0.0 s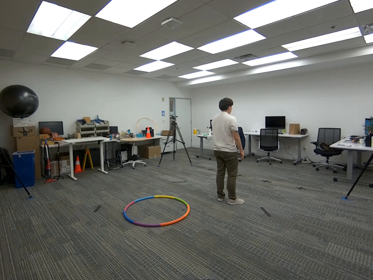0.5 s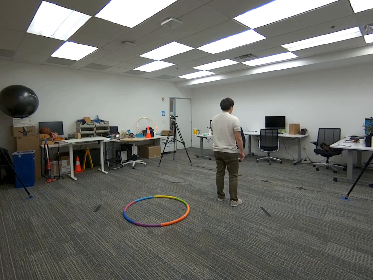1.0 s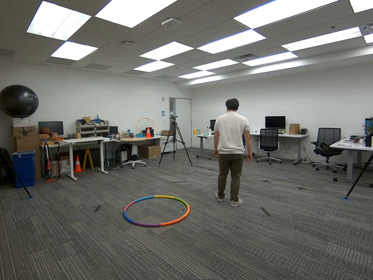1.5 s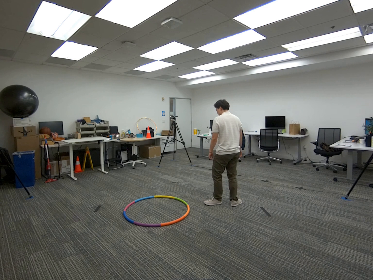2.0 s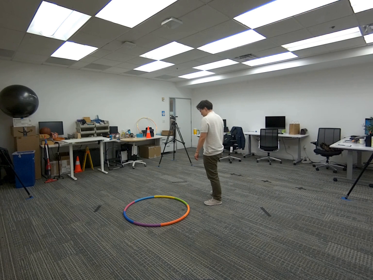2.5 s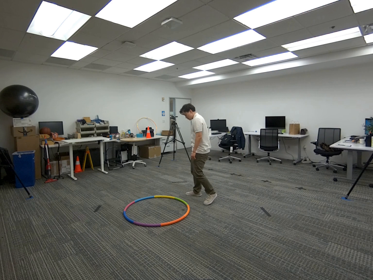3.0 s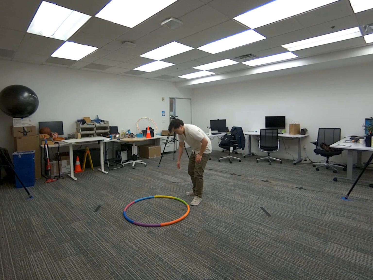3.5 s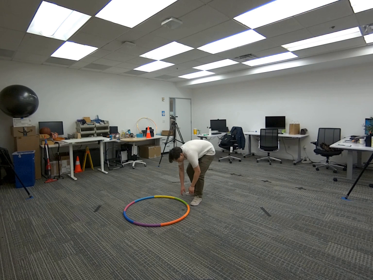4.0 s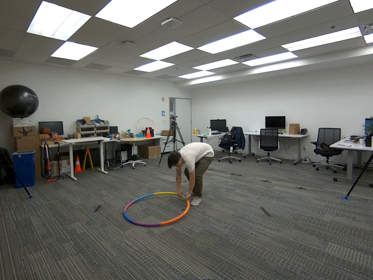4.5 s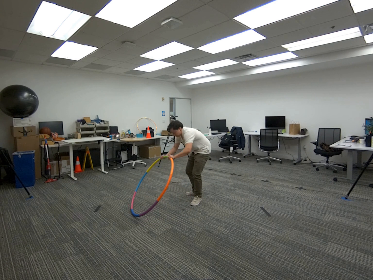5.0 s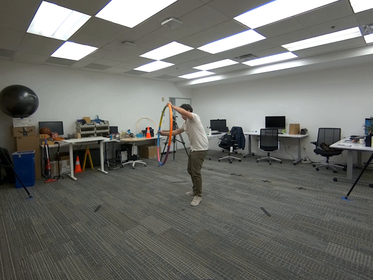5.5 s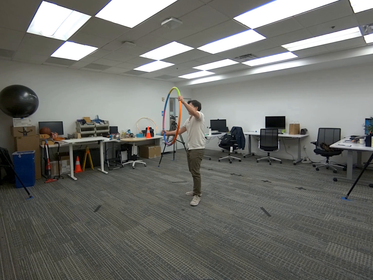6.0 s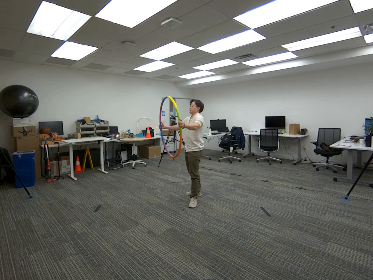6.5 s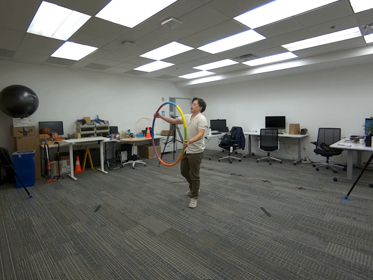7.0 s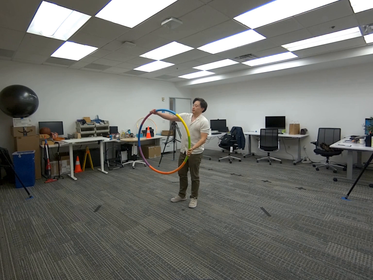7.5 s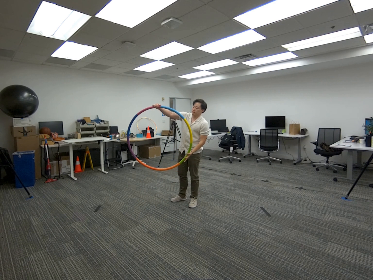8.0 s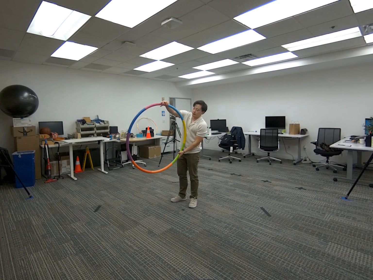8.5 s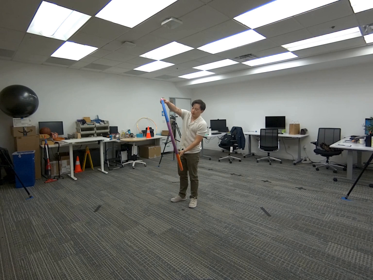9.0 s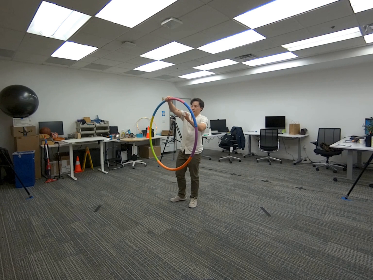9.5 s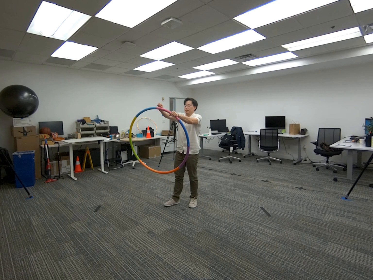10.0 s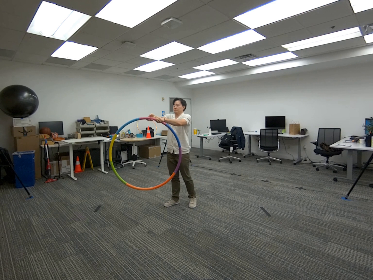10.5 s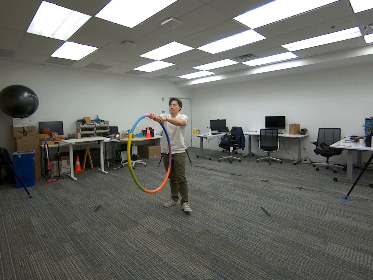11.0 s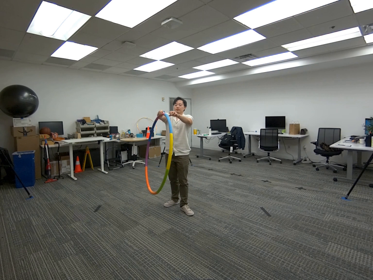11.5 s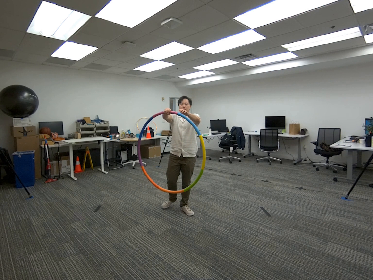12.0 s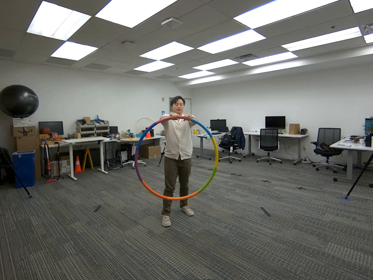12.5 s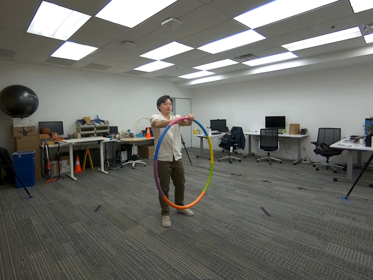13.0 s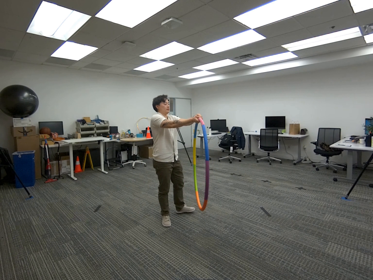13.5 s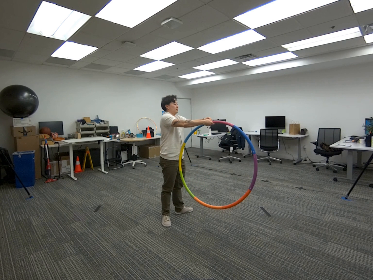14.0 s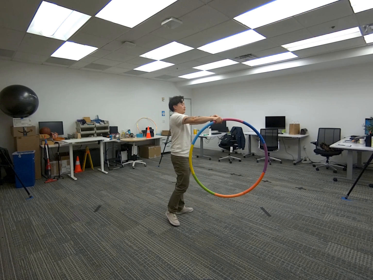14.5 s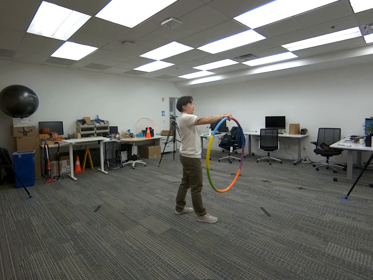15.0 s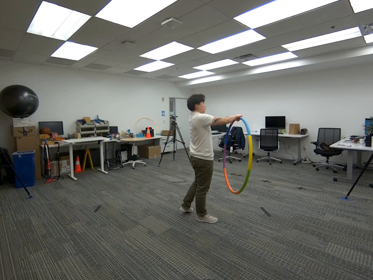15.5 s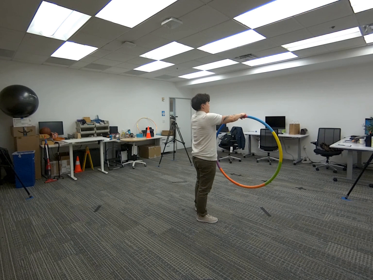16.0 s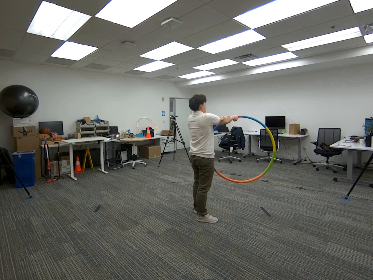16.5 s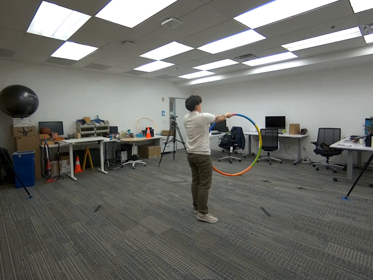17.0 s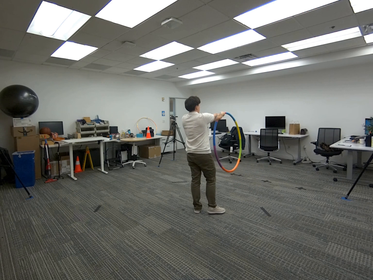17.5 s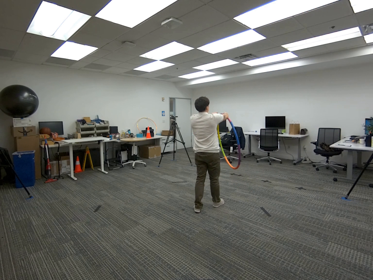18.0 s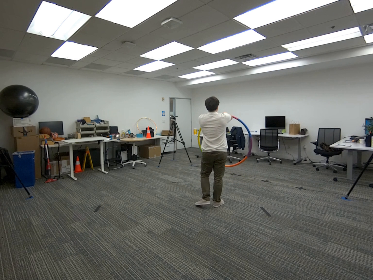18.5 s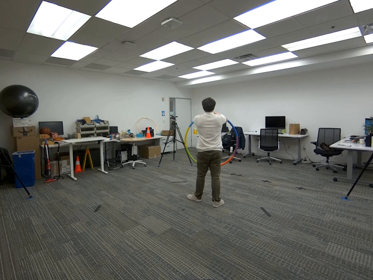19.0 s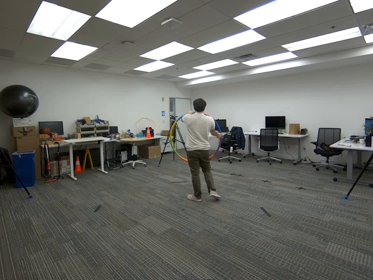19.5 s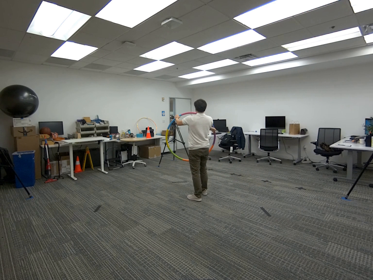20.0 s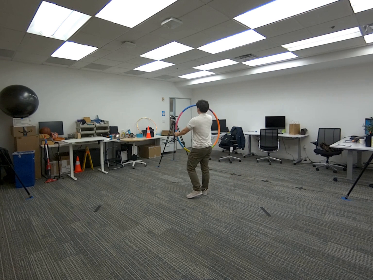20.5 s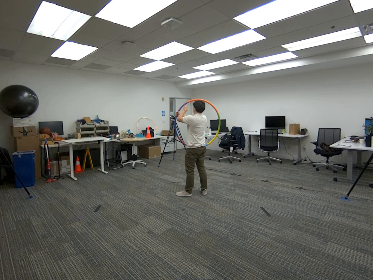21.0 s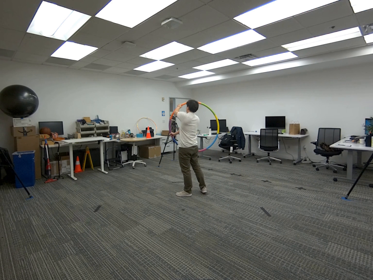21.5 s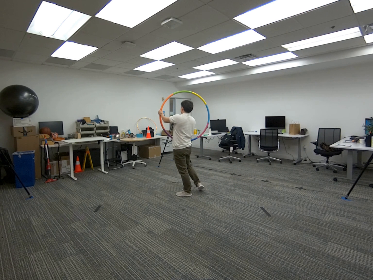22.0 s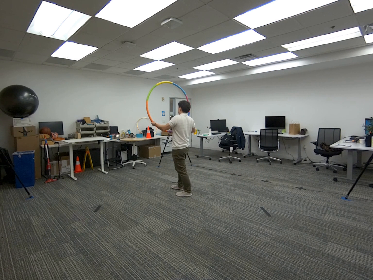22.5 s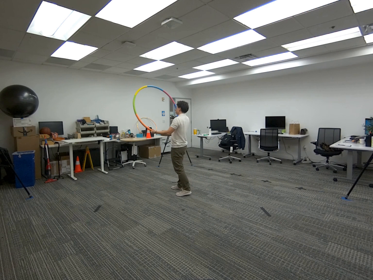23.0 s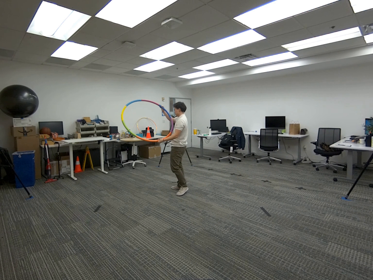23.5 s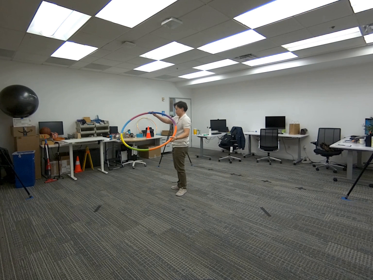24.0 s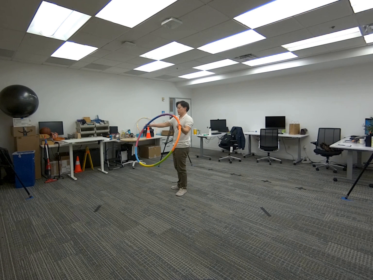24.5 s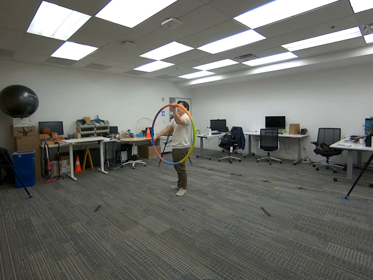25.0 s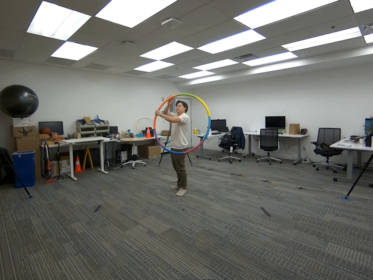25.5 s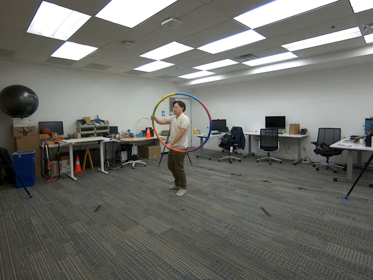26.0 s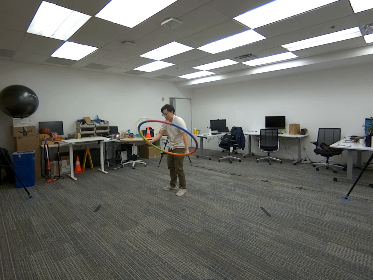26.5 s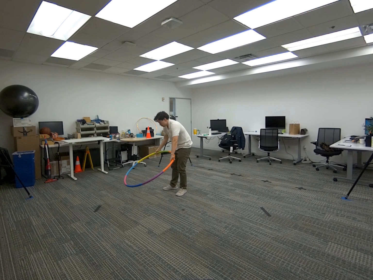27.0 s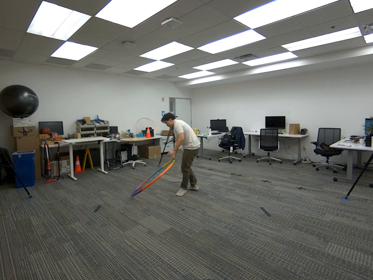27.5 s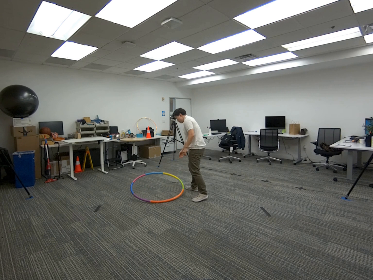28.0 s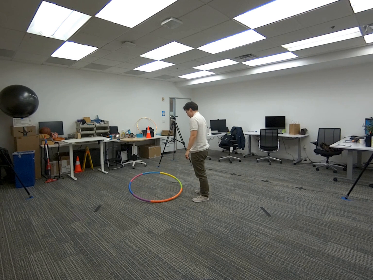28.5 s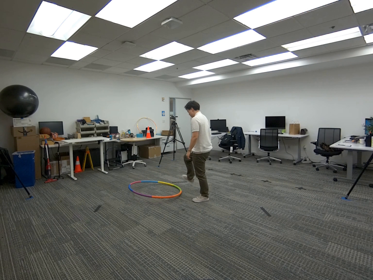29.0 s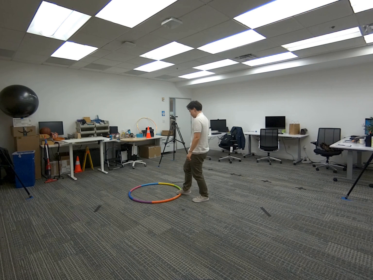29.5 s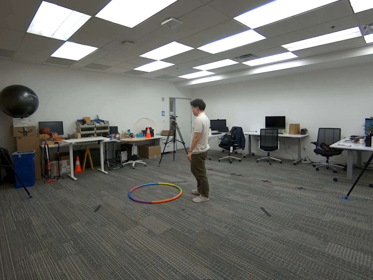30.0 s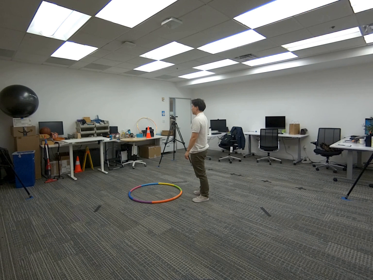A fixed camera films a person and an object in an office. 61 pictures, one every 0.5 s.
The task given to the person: Walk over to the hula hoop and grasp the hula hoop with both hands begin to rotate so that each camera gets a view of the hula hoop. Place down when complete.
